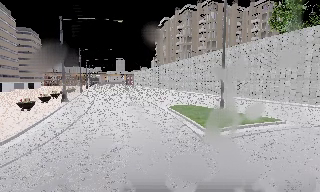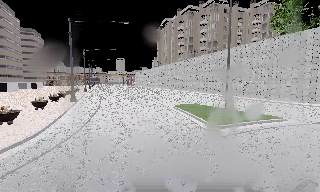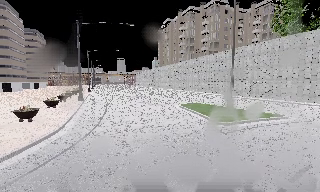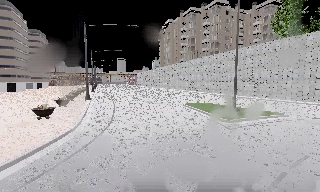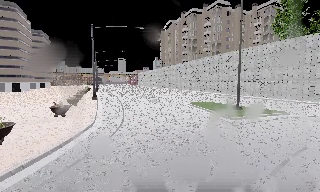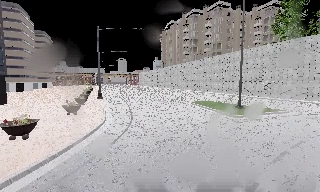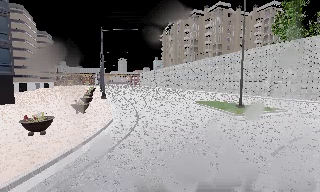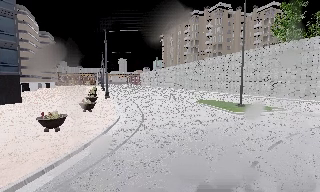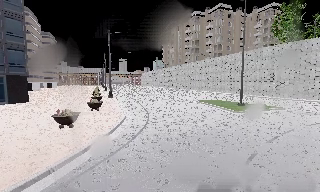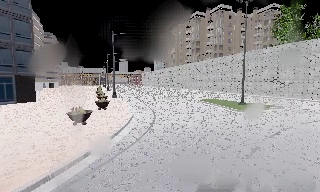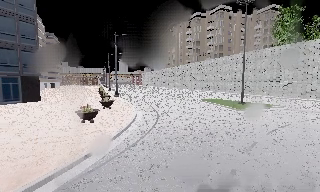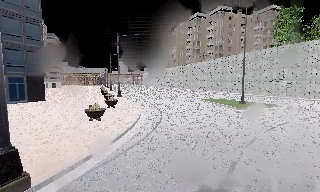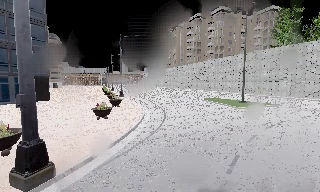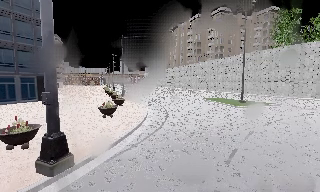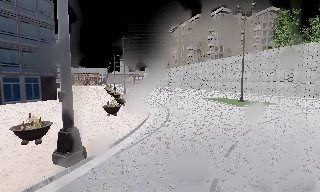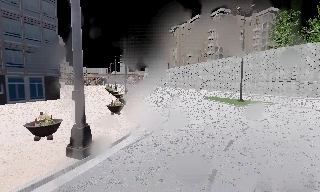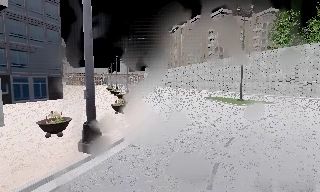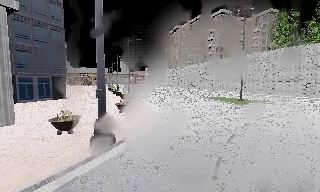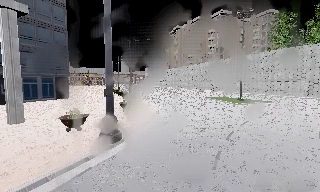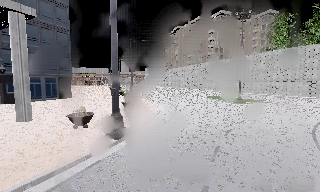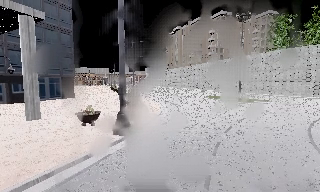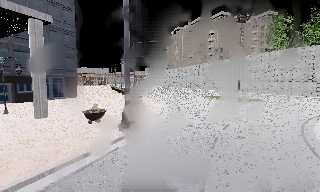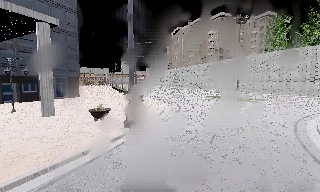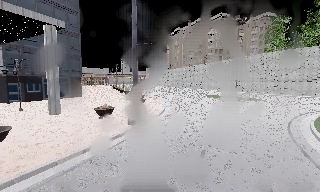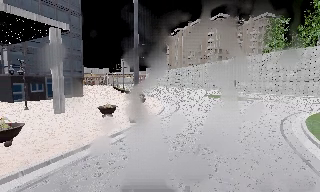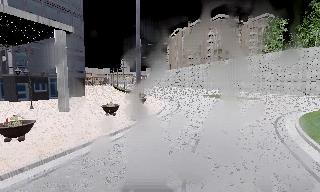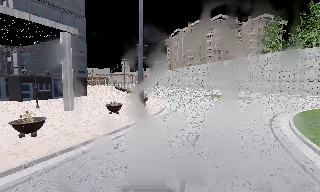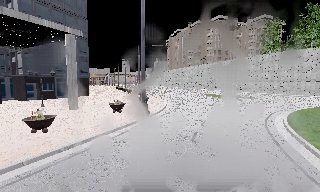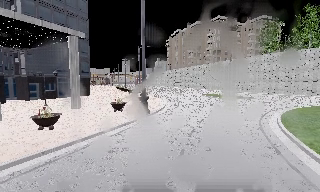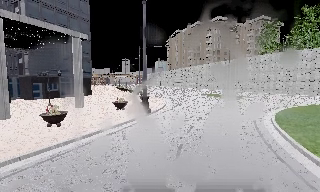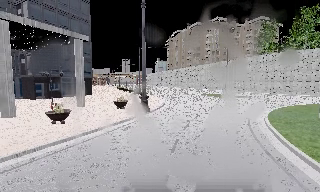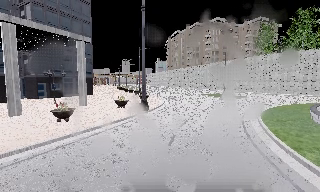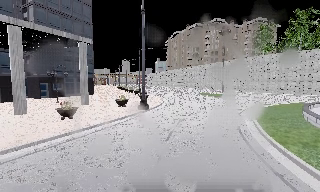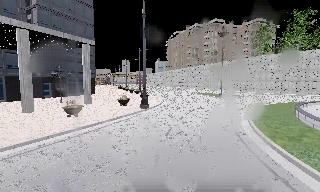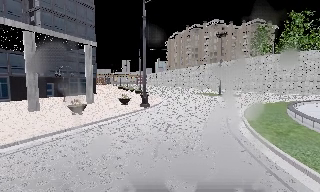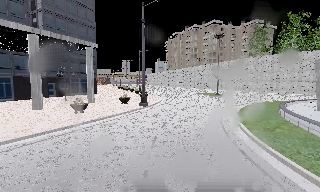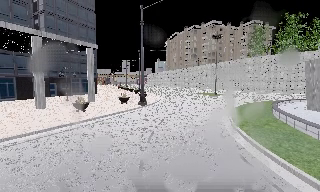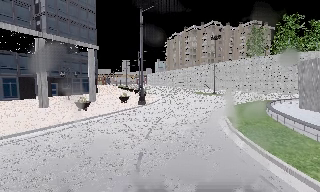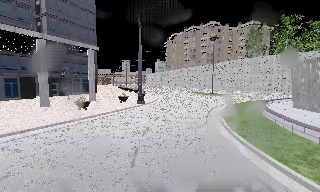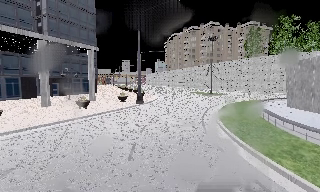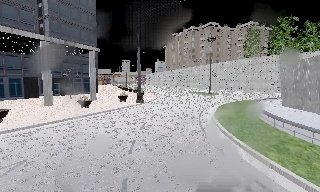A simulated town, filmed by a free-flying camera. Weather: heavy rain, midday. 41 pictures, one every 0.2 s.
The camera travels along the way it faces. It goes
backward.
0.0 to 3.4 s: The camera travels backward and to its left, about 12 m, so what stands in front gets smaller. It loses speed.
3.4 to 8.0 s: The camera travels backward, about 13 m, so what stands in front gets smaller.
The film runs forward here.
